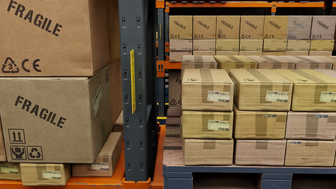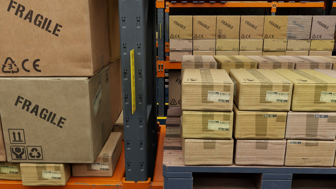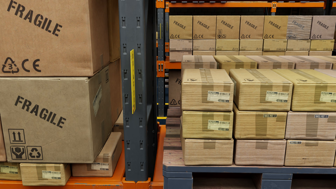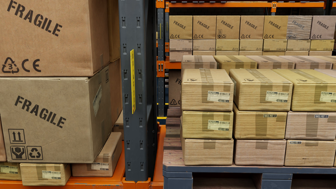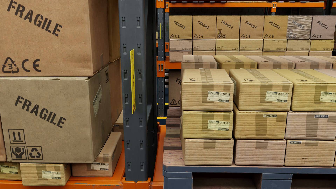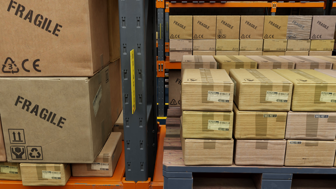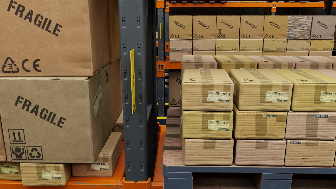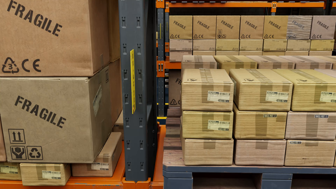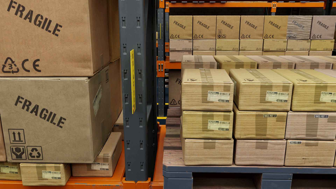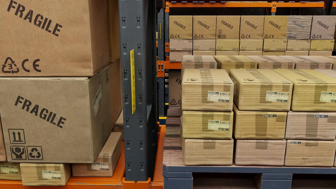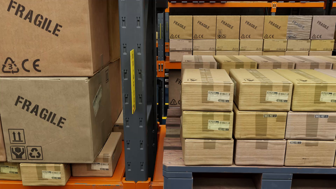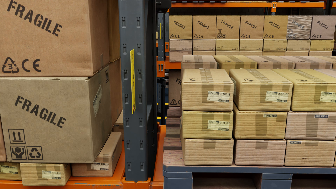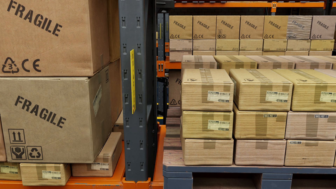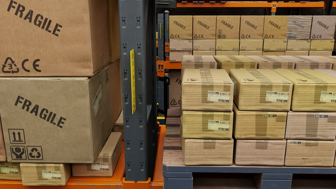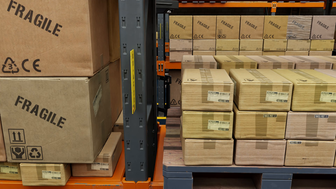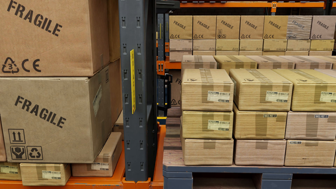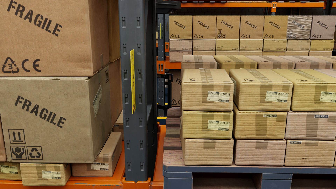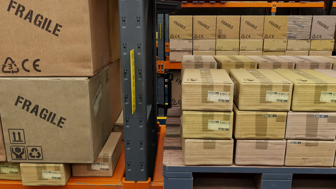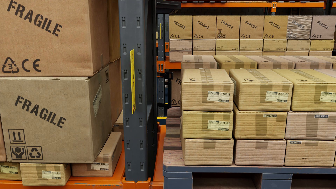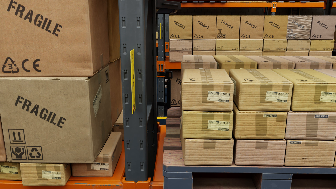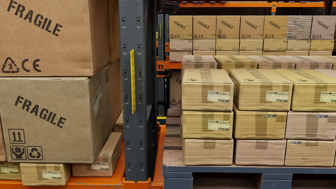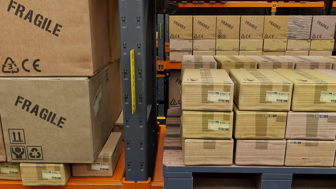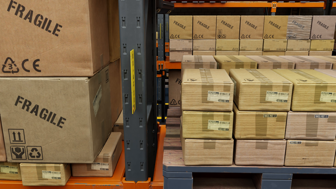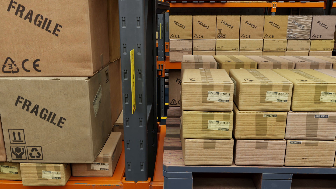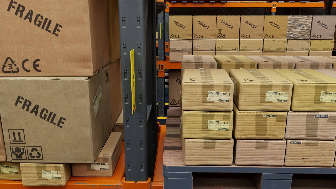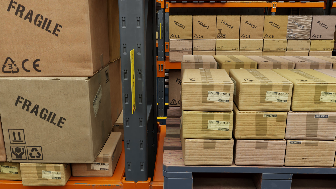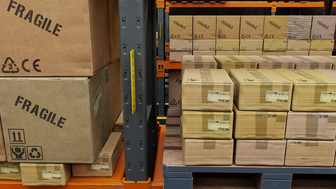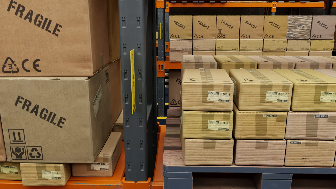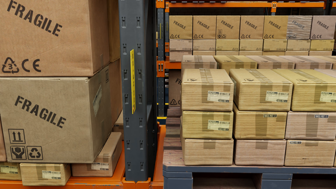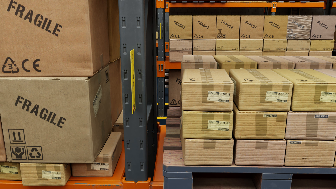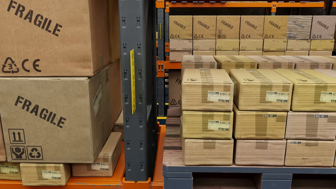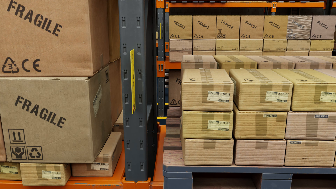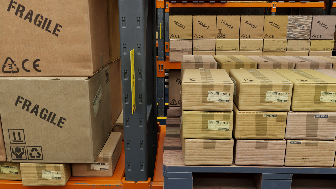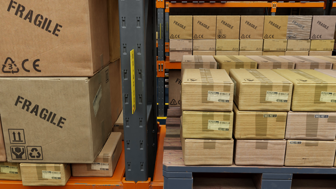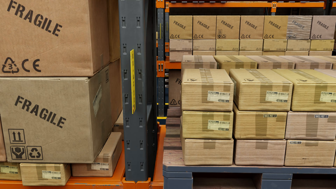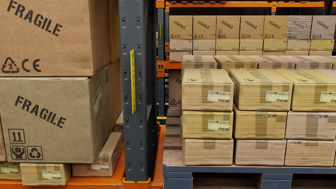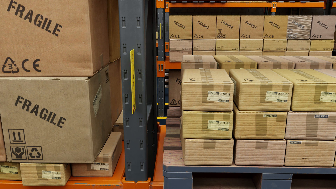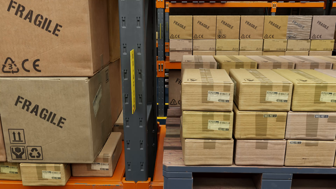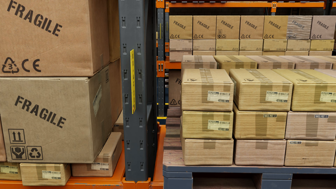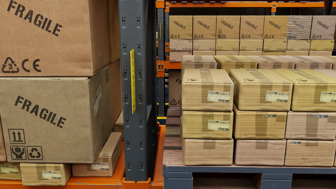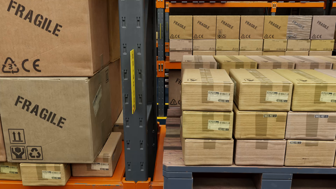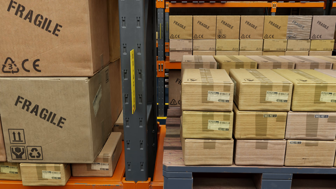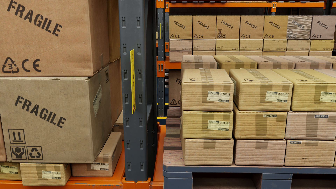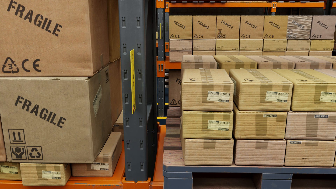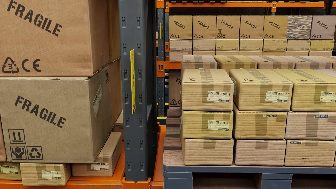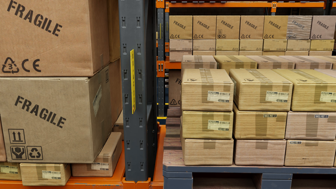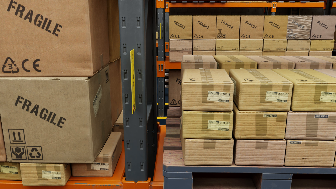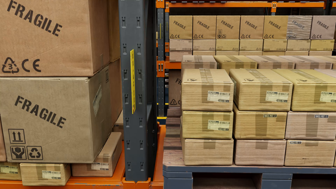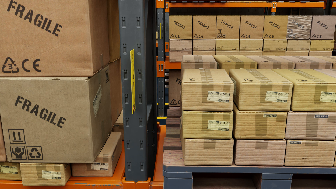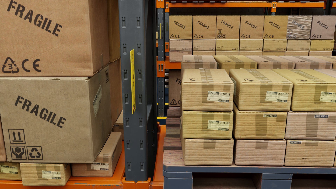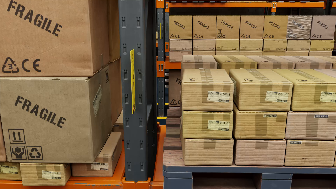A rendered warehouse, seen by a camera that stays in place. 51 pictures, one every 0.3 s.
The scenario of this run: A forklift runs into an object in its way.
